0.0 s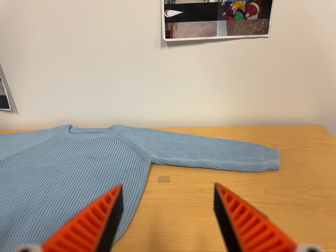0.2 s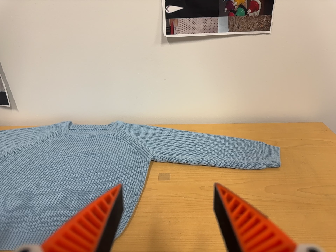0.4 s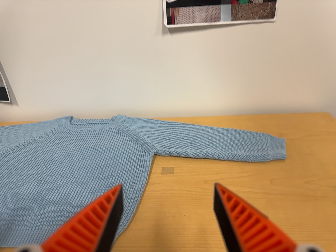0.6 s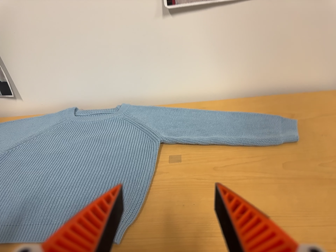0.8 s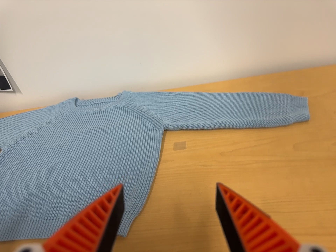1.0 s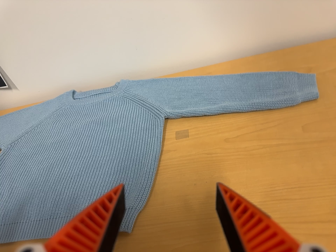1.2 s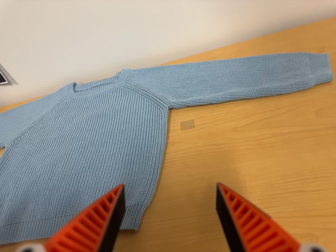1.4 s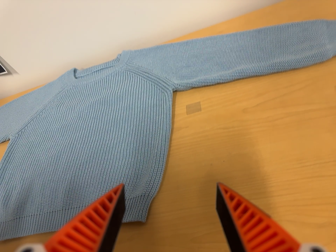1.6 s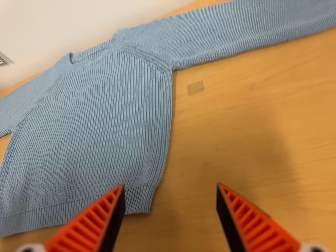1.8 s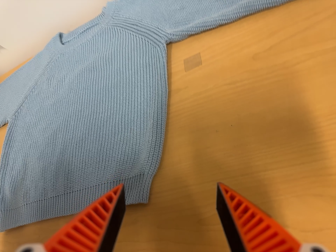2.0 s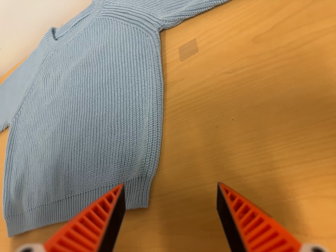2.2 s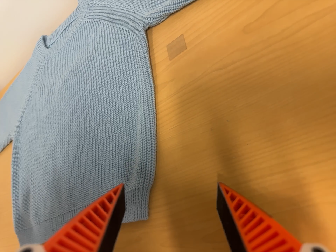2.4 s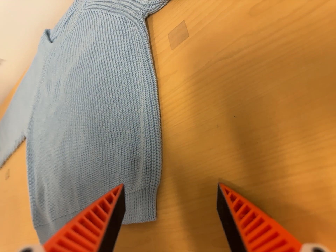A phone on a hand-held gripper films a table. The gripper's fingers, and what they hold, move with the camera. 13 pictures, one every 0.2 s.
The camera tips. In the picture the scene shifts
upward.
The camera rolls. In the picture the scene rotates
counterclockwise.
0.0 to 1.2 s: The camera travels forward, about 10 cm, so what stands in front looms larger. Its aim tips toward the bottom of its view by about 15 degrees, and the scene shifts upward. It rolls about its line of sight by about 15 degrees, and the scene rotates counterclockwise.
1.2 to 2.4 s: The camera pans to its left by about 20 degrees. It travels forward, to its right and toward the top of its view, about 20 cm, so what stands in front looms larger. Its aim tips toward the bottom of its view by about 25 degrees, and the scene shifts upward. It rolls about its line of sight by about 25 degrees, and the scene rotates counterclockwise.
The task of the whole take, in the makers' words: fold up.
The film runs forward here.
